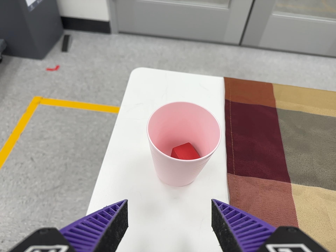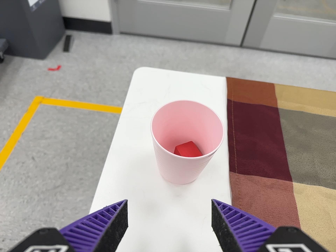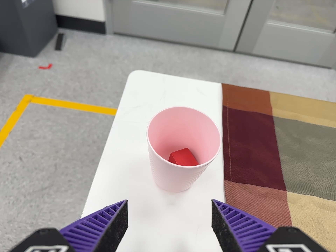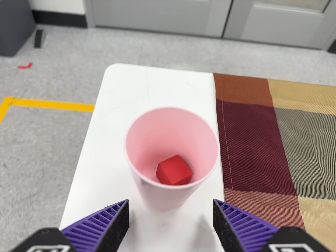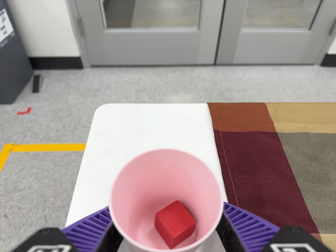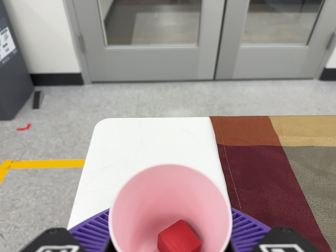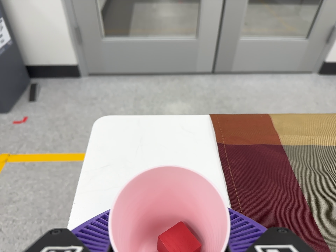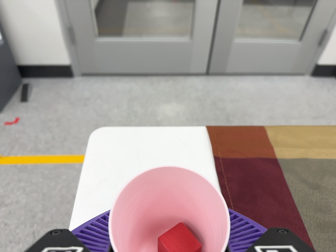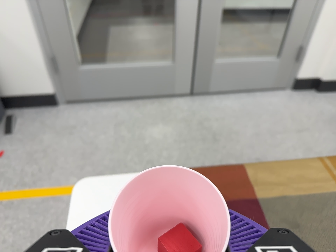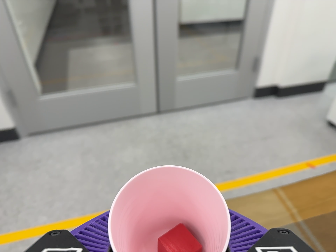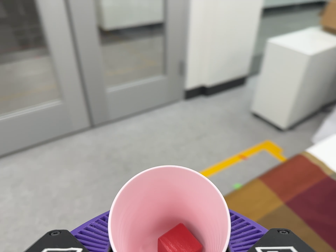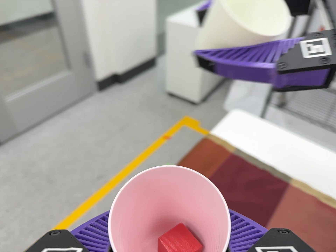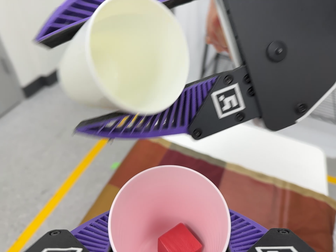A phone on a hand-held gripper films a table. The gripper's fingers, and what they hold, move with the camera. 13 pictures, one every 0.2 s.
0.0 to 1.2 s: The camera travels forward, about 10 cm, so what stands in front looms larger. It rolls about its line of sight by about 10 degrees, and the scene rotates counterclockwise.
1.2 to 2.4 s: The camera swings to its right by about 50 degrees, and the scene slides to the left. It travels toward the top of its view and to its right, about 30 cm, so close, fixed things drift downward. It rolls about its line of sight by about 40 degrees, and the scene rotates counterclockwise.
The film runs backward here.
